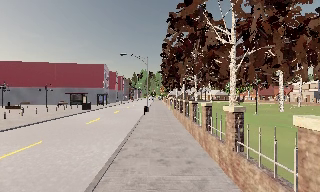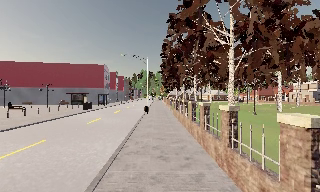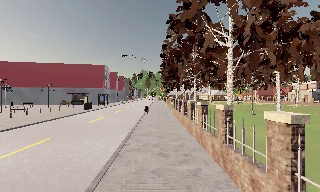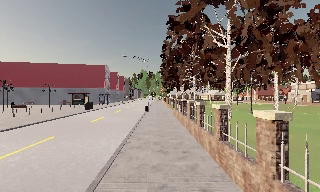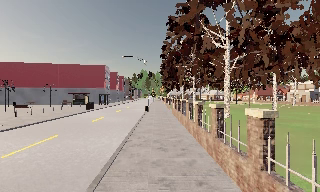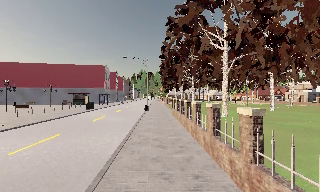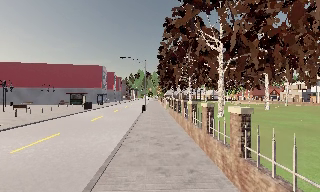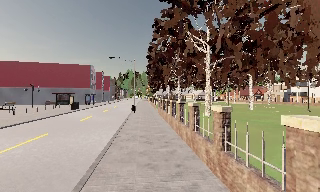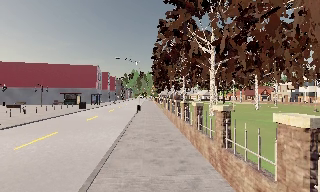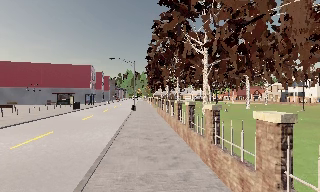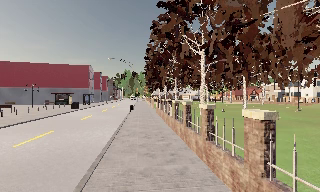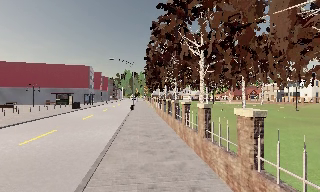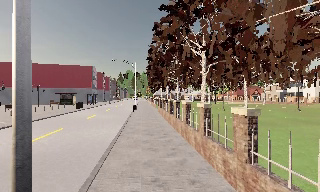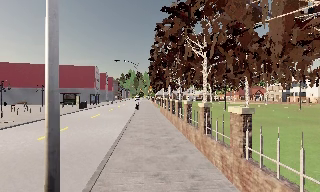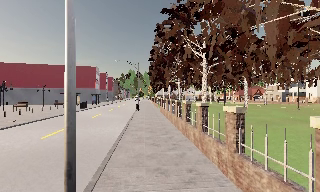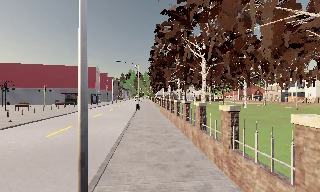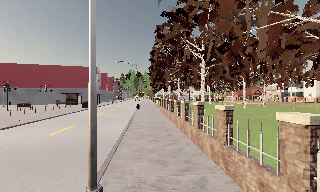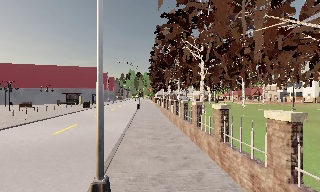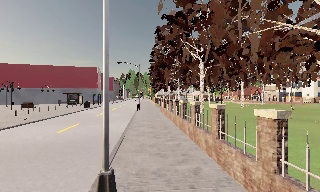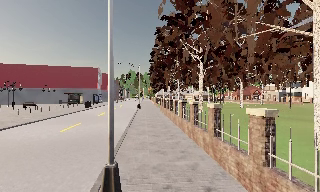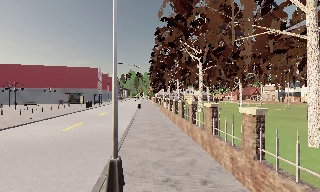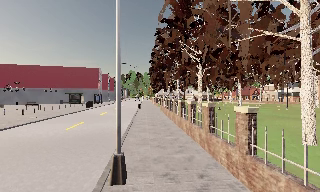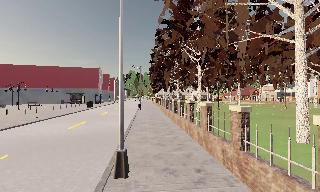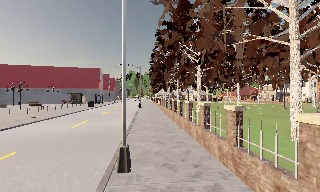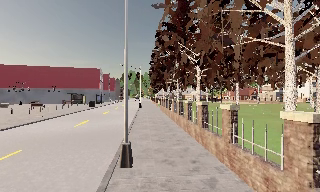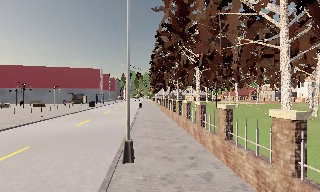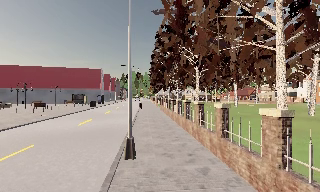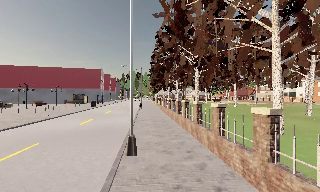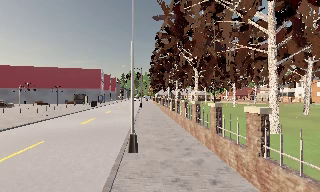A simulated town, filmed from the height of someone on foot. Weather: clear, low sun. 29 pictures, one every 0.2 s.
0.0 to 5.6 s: The camera travels backward, about 9 m, so what stands in front gets smaller.
The film runs backward here.
